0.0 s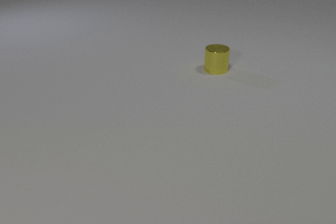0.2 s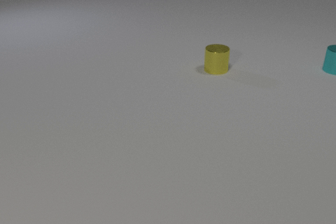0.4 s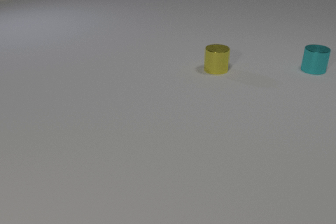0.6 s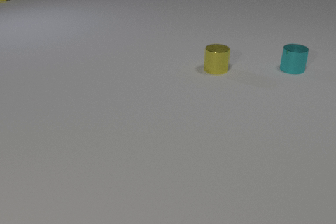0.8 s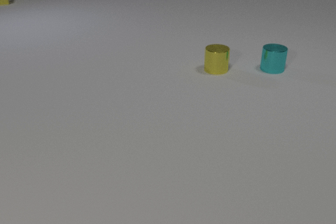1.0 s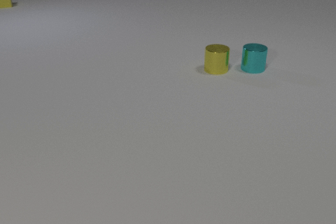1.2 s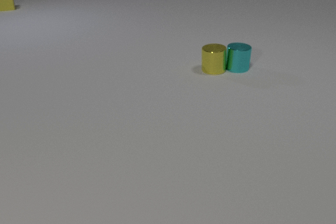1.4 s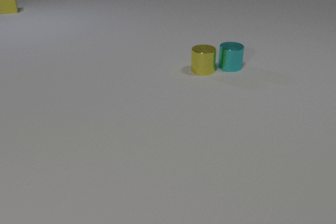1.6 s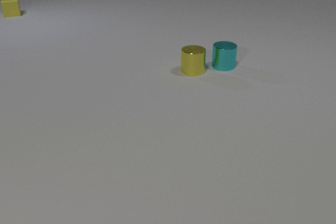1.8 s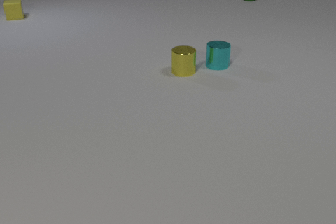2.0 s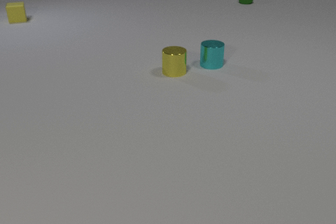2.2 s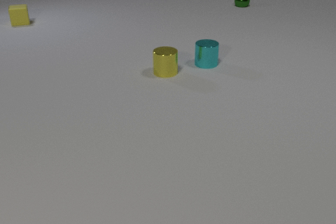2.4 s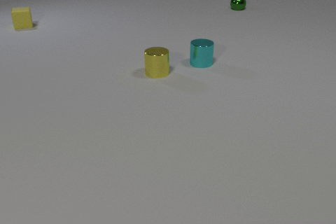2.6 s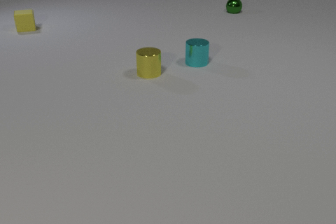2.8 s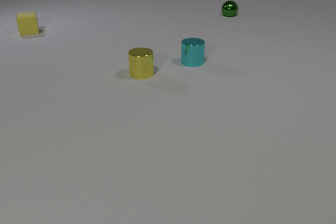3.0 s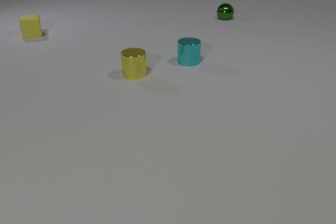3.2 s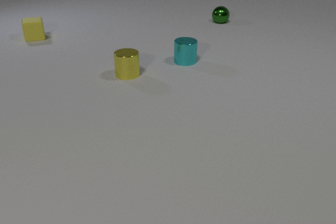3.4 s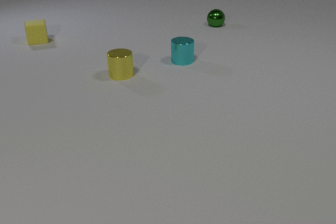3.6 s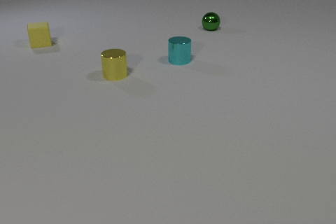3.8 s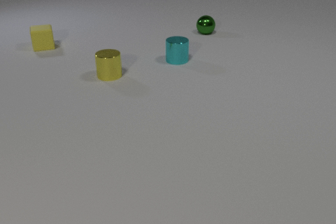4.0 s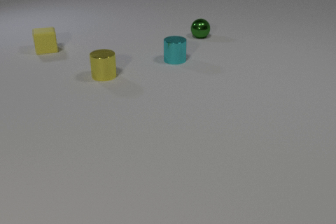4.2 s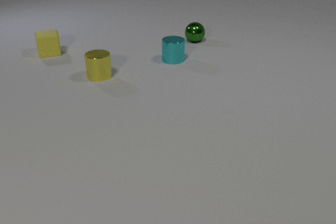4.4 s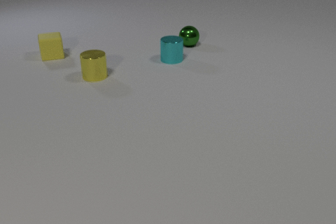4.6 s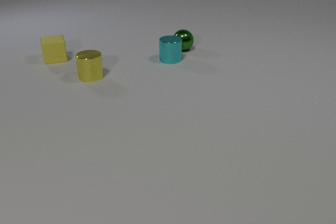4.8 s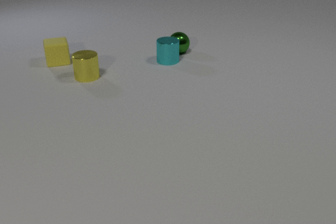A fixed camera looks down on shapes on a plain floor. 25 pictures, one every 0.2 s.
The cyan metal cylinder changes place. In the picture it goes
to the left.
The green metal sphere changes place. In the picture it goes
toward the camera.
0.0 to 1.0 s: The cyan metal cylinder comes in at the right edge, slides to the left. The yellow rubber cube comes in at the top edge, slides toward the camera.
1.0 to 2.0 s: The cyan metal cylinder slides to the left. The yellow metal cylinder slides to the left. The green metal sphere comes in at the top edge, rolls toward the camera. The yellow rubber cube slides toward the camera. The cyan metal cylinder and the yellow metal cylinder collide.
2.0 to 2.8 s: The cyan metal cylinder slides to the left. The yellow metal cylinder slides to the left. The green metal sphere rolls toward the camera. The yellow rubber cube slides toward the camera.
2.8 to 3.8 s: The cyan metal cylinder slides to the left. The yellow metal cylinder slides to the left. The green metal sphere rolls toward the camera. The yellow rubber cube slides toward the camera.
3.8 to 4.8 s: The cyan metal cylinder slides to the left. The yellow metal cylinder slides to the left. The green metal sphere rolls toward the camera and to the left. The yellow rubber cube slides toward the camera. The cyan metal cylinder and the green metal sphere collide.
Are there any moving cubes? yes.
What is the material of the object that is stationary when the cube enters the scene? metal.
How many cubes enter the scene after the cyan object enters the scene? 1.
